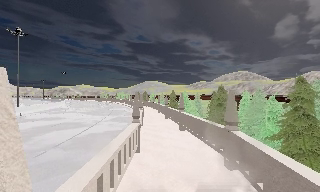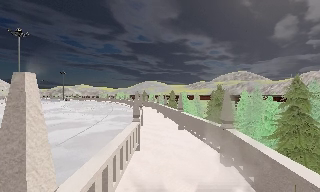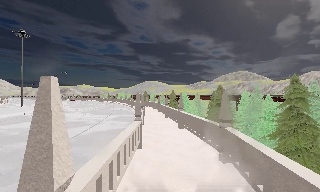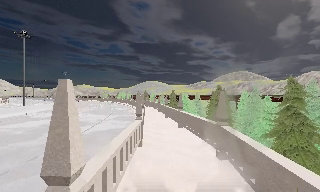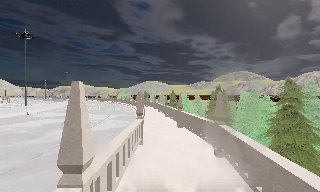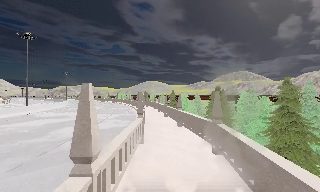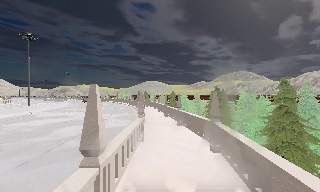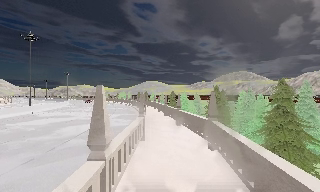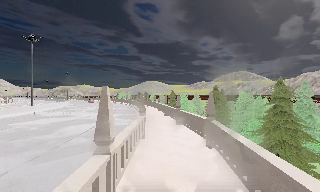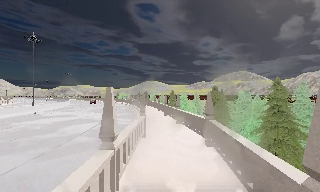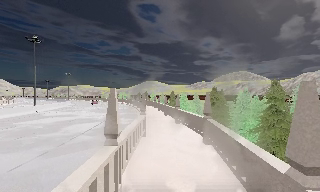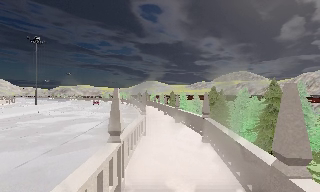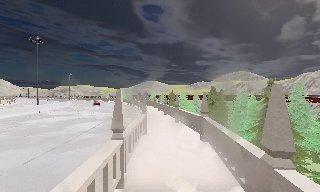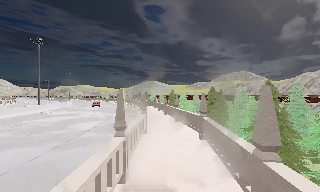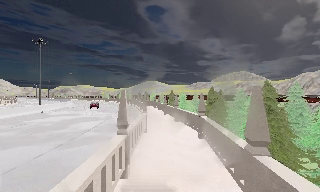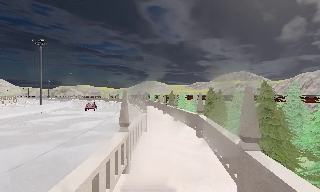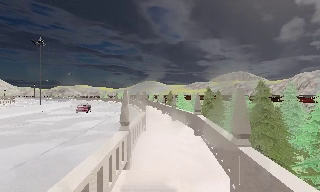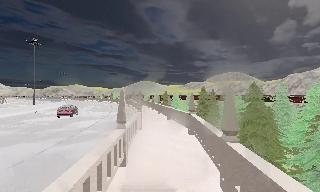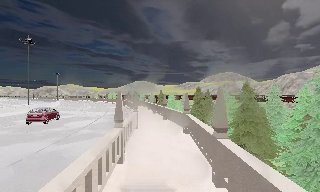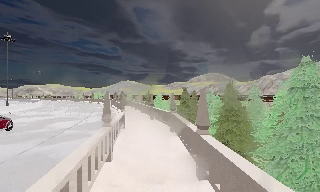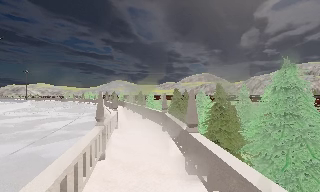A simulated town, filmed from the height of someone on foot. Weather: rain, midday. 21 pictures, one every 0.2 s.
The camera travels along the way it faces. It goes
backward.
0.0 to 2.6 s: The camera travels backward, about 3.5 m, so what stands in front gets smaller.
2.6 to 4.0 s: The camera pans to its right, which is clockwise from overhead, by about 10 degrees. It travels backward, about 2 m, so what stands in front gets smaller.
The film runs backward here.
